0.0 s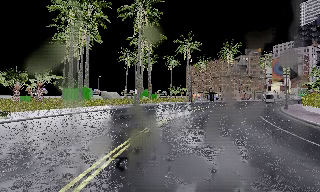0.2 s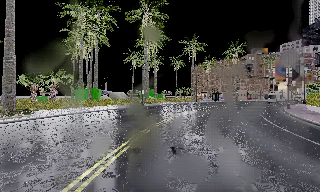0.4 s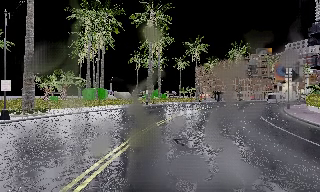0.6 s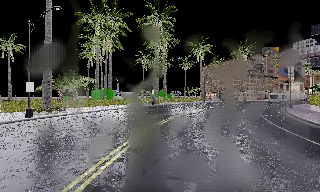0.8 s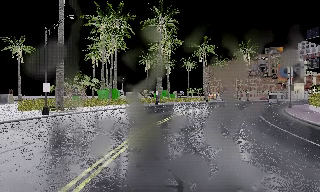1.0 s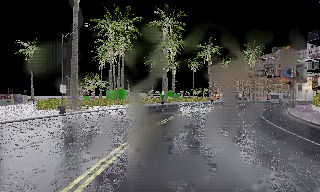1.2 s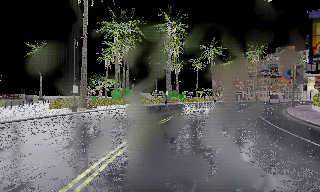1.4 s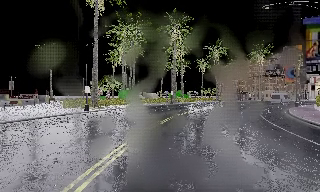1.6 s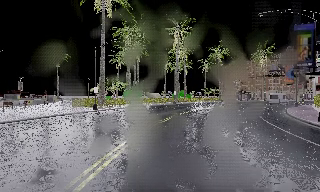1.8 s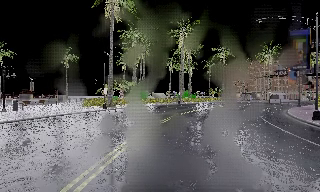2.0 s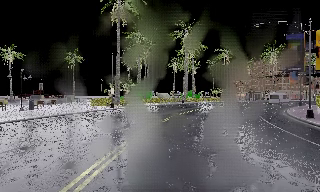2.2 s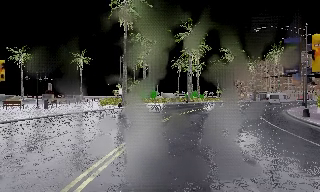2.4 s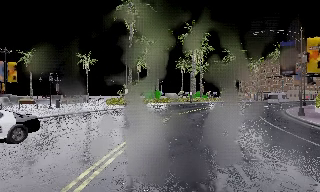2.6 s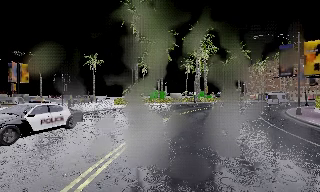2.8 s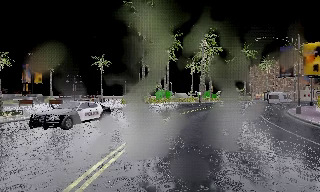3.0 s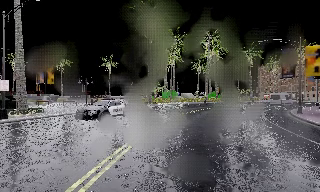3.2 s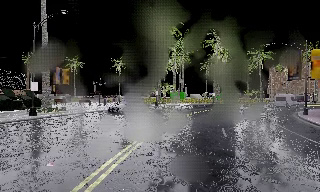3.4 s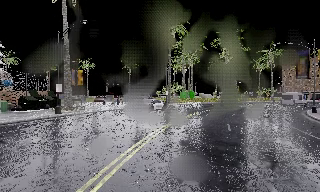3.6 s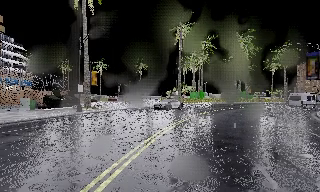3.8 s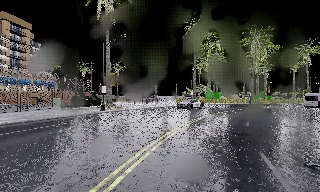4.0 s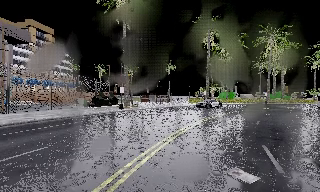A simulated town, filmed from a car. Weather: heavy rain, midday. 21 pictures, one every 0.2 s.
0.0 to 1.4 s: The camera swings to its left by about 10 degrees, and the scene slides to the right. It travels backward, about 8 m, so what stands in front gets smaller.
1.4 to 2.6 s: The camera travels backward, about 7 m, so what stands in front gets smaller.
2.6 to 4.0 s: The camera swings to its left by about 25 degrees, and the scene slides to the right. It travels backward, about 8 m, so what stands in front gets smaller.
The film runs backward here.
